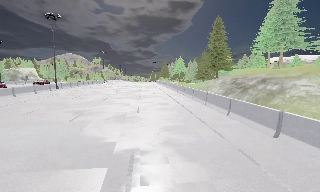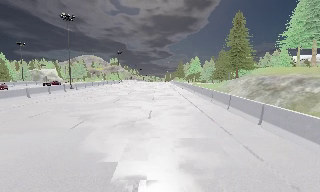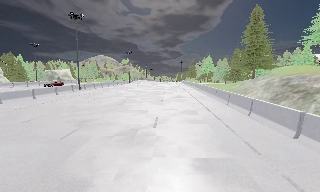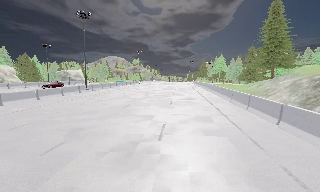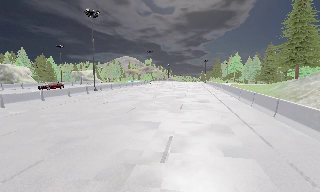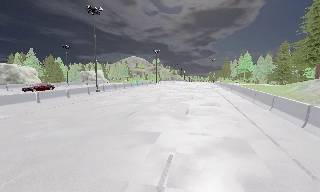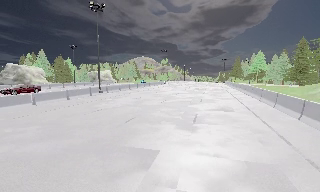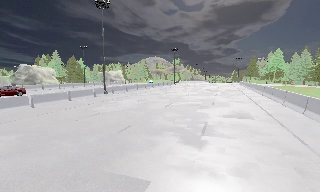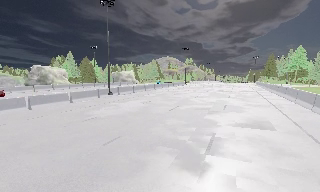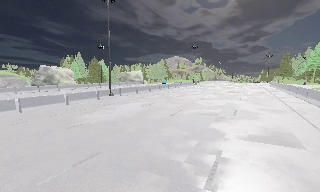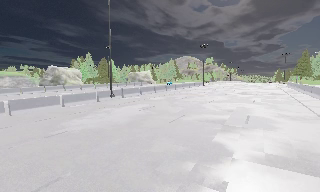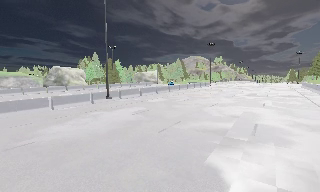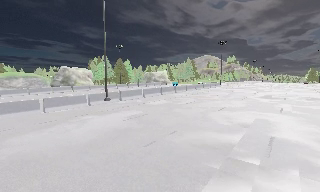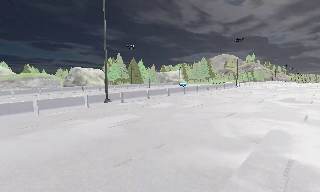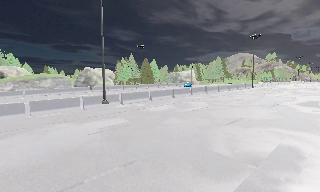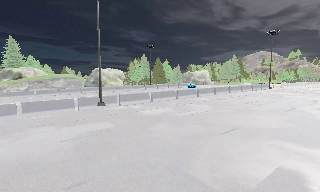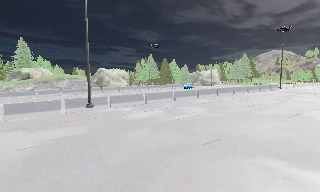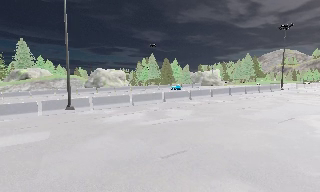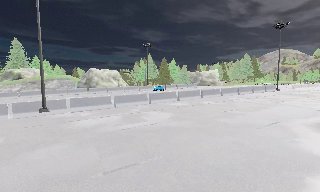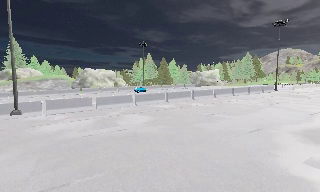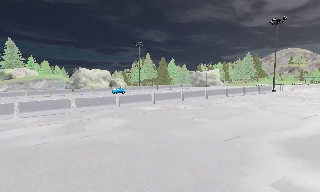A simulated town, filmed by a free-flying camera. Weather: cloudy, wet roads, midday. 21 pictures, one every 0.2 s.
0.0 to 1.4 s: The camera pans to its left, which is counterclockwise from overhead, by about 25 degrees. It travels forward, about 11 m, so what stands in front looms larger.
1.4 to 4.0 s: The camera pans to its left, which is counterclockwise from overhead, by about 40 degrees. It travels to its right and forward, about 20 m.
The film runs forward here.
